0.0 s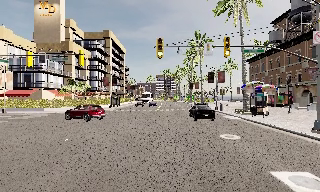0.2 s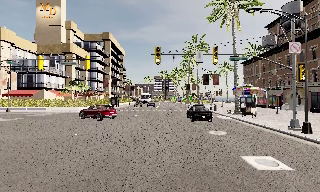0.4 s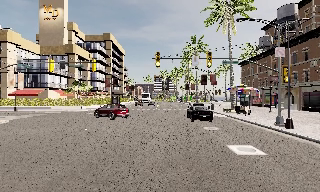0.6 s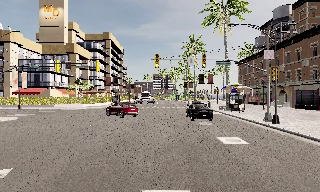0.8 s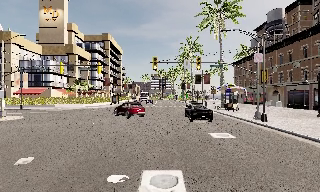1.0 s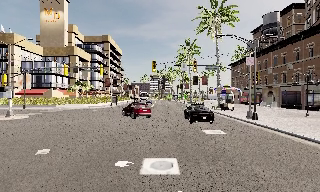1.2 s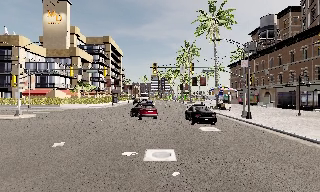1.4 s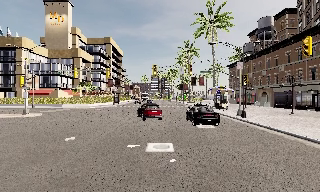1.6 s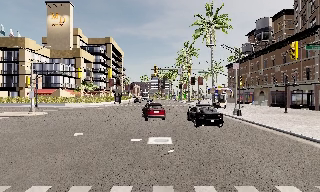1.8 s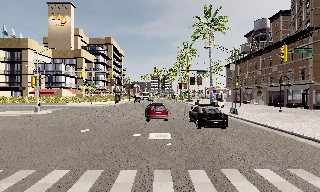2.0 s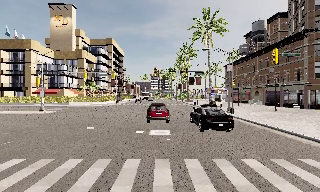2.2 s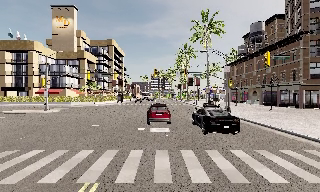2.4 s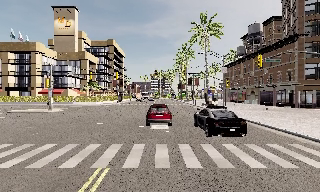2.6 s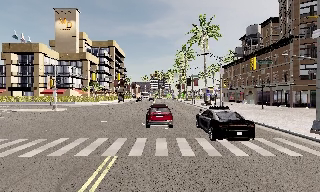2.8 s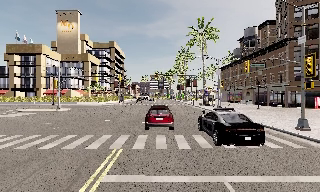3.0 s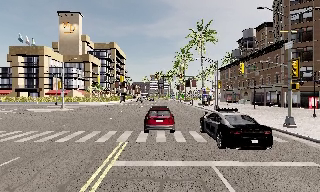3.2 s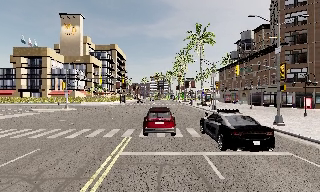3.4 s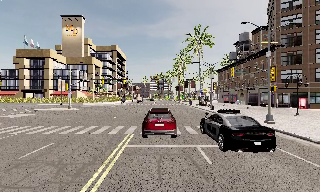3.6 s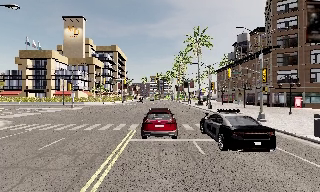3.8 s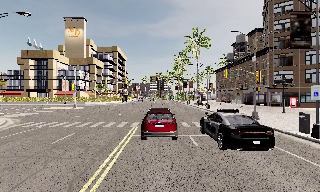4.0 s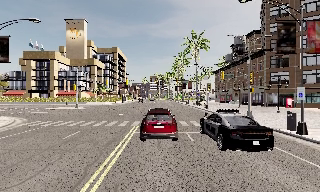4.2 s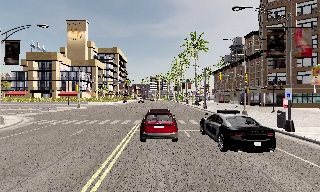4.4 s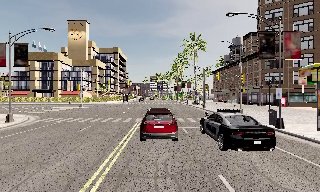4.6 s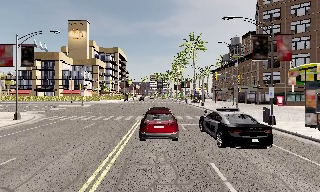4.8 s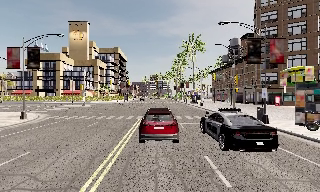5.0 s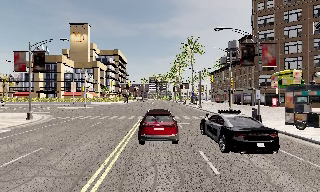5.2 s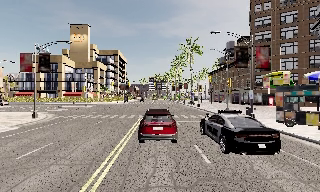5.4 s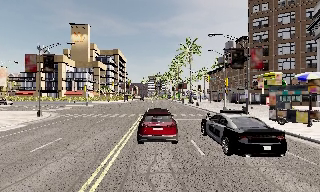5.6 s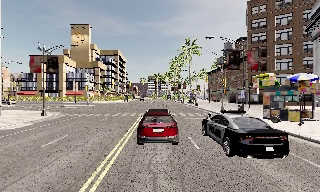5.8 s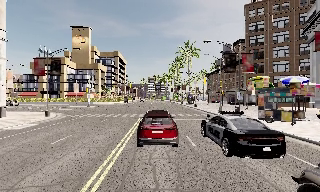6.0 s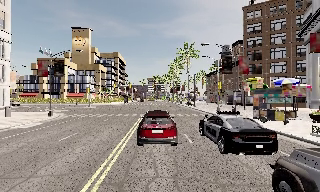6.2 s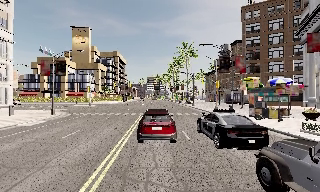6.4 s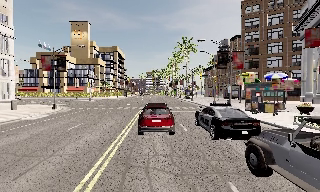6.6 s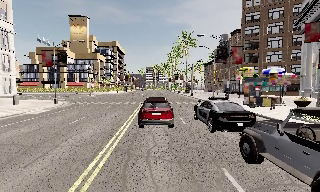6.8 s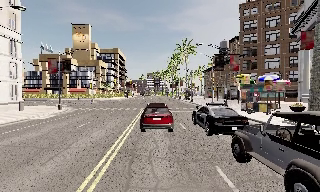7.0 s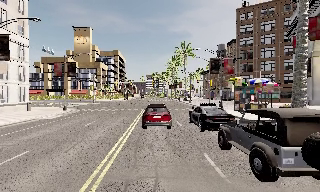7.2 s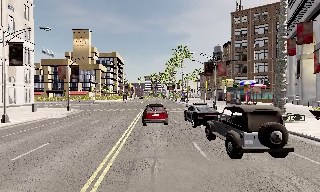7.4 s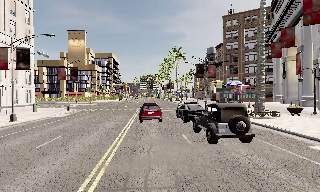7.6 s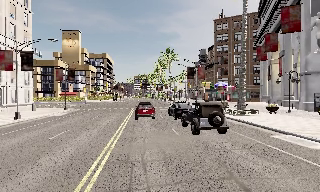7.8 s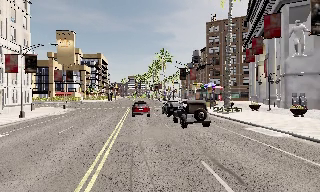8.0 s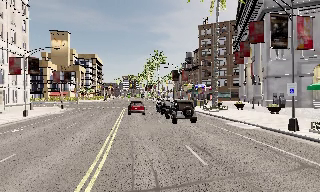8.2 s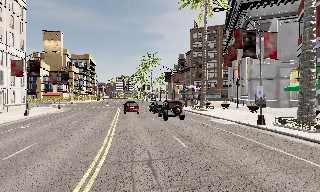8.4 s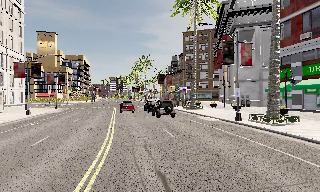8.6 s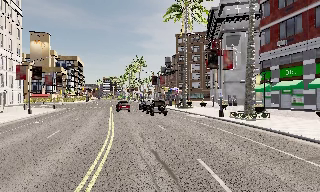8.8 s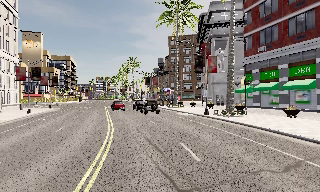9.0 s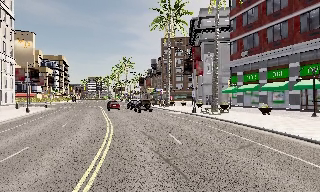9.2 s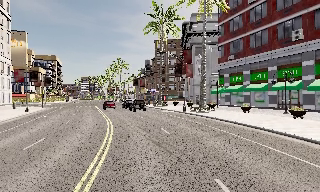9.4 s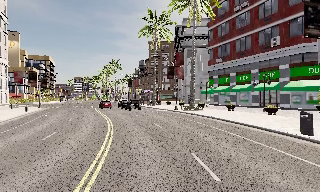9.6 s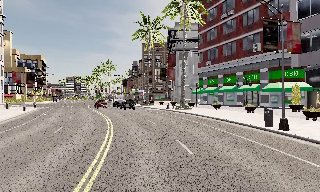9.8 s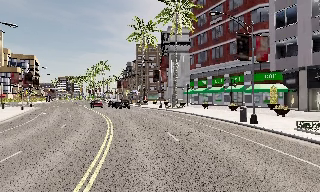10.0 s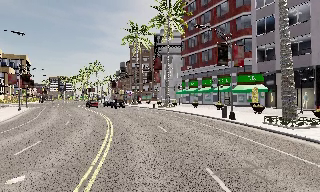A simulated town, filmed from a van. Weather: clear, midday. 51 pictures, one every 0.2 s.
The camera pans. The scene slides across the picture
to the left.
The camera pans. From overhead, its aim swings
clockwise.
0.0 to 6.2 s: The camera travels backward, about 30 m, so what stands in front gets smaller.
6.2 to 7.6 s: The camera travels backward, about 7 m, so what stands in front gets smaller. It gains speed.
7.6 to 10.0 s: The scene slides to the left, as the camera pans about 25 degrees to its right. It travels backward, about 20 m, so what stands in front gets smaller.
The film runs backward here.
